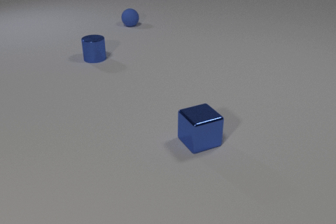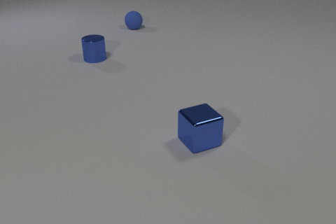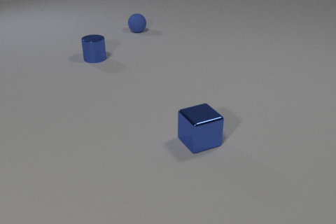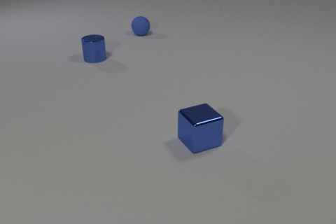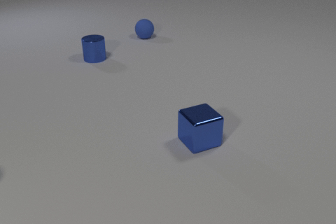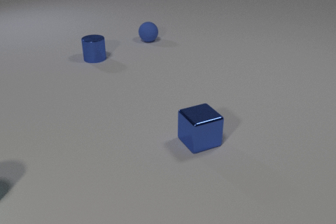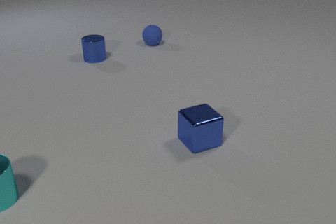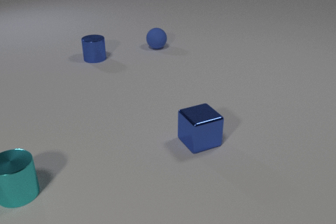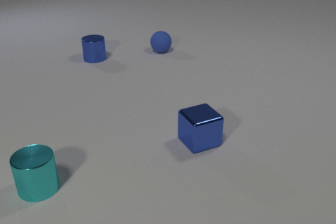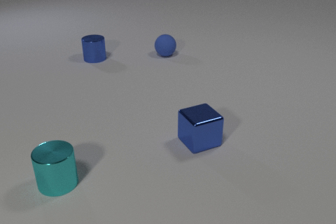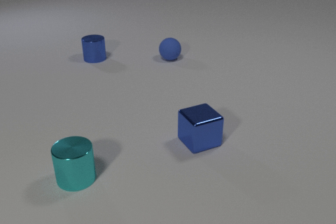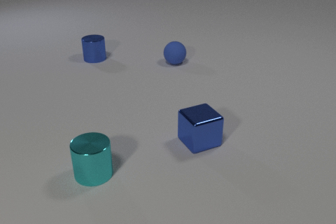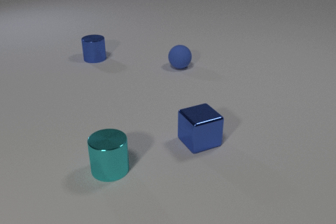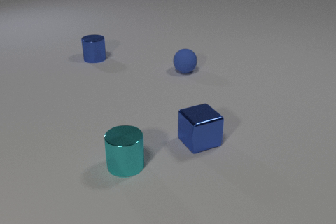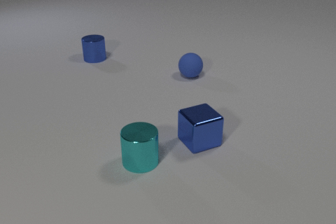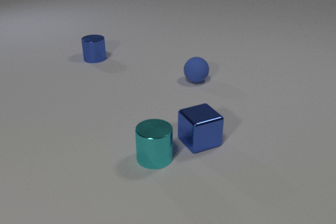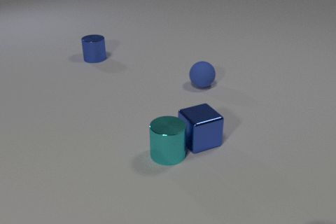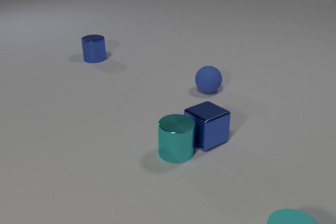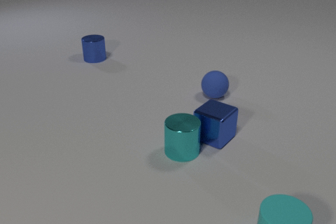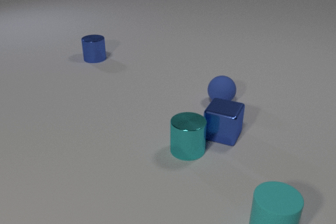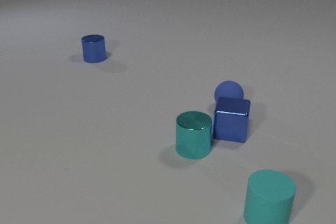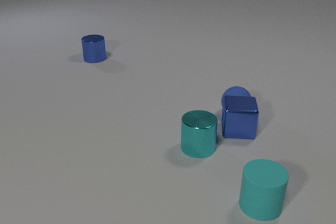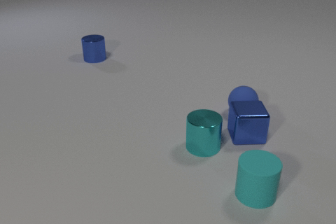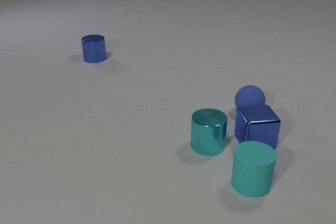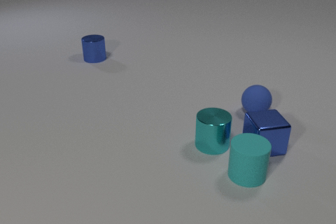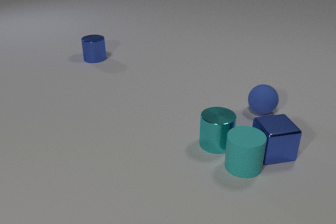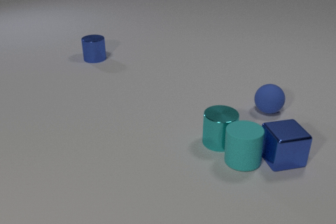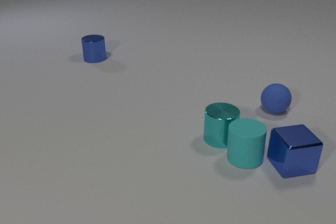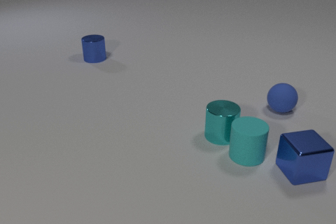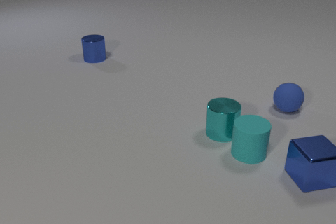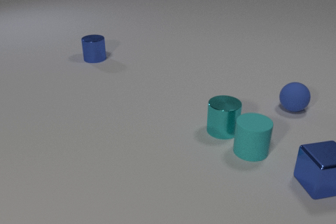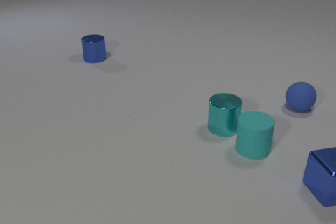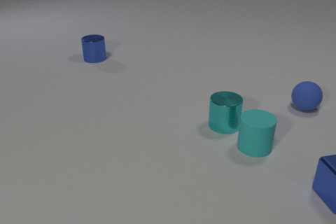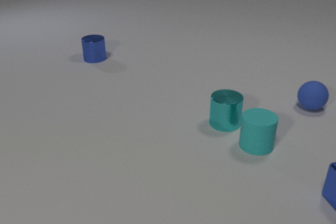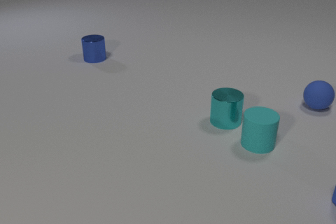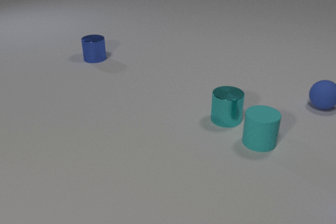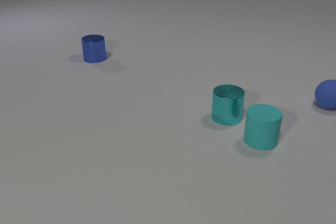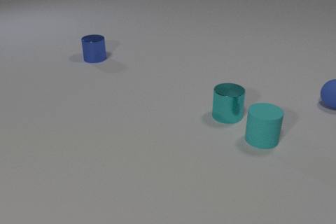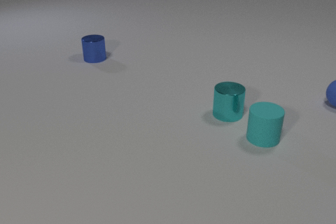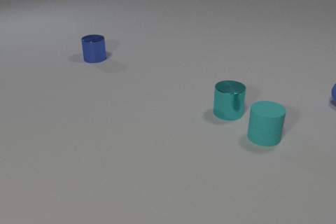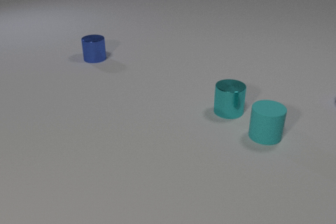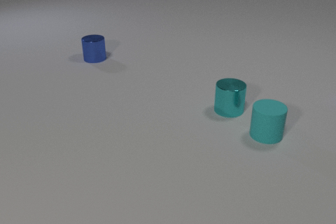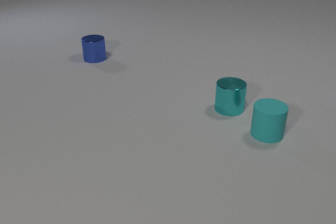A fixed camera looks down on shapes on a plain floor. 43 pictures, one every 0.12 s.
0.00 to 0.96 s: The cyan metal cylinder comes in at the left edge, slides to the right. The blue rubber sphere rolls toward the camera.
0.96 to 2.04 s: The cyan metal cylinder slides to the right. The cyan rubber cylinder comes in at the bottom edge, slides away from the camera. The blue rubber sphere rolls toward the camera and to the right. The cyan metal cylinder and the blue metal cube collide.
2.04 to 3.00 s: The cyan metal cylinder slides to the right and away from the camera. The blue metal cube slides to the right, spins counterclockwise seen from above by about 60 degrees, its near face sliding to the right. The cyan rubber cylinder slides away from the camera. The blue rubber sphere rolls to the right and toward the camera. The blue metal cube and the blue rubber sphere collide.
3.00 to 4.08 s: The cyan metal cylinder slides away from the camera. The blue metal cube slides to the right and toward the camera. The cyan rubber cylinder slides away from the camera. The blue rubber sphere rolls to the right and away from the camera. The cyan metal cylinder and the cyan rubber cylinder collide.
4.08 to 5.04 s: The cyan metal cylinder slides away from the camera. The blue metal cube leaves at the right edge. The cyan rubber cylinder slides away from the camera and to the right. The blue rubber sphere rolls to the right and away from the camera, leaves at the right edge.
Are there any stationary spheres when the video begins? no.
What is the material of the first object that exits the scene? metal.
How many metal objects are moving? 2.
